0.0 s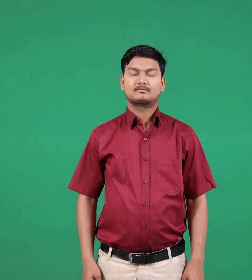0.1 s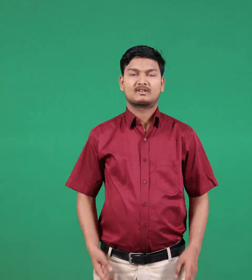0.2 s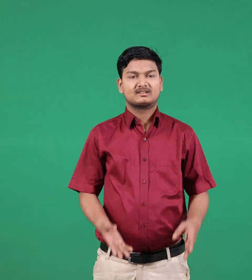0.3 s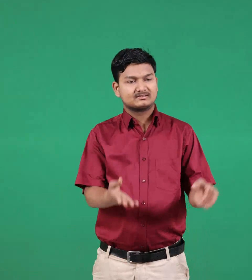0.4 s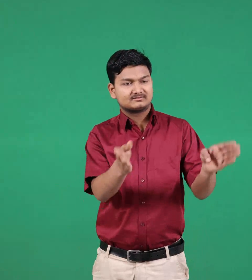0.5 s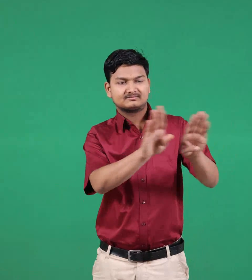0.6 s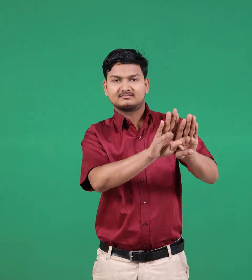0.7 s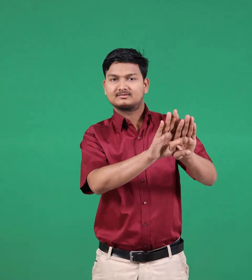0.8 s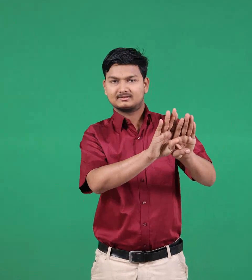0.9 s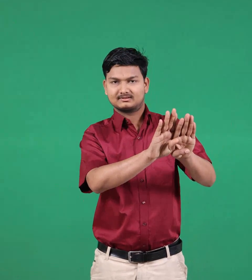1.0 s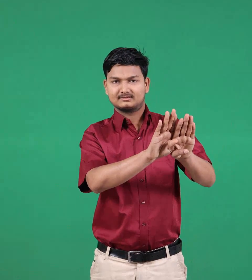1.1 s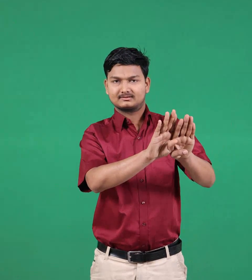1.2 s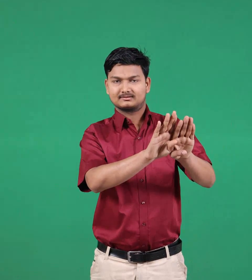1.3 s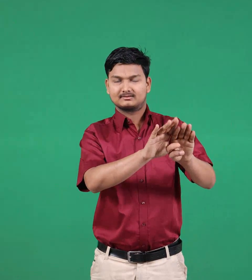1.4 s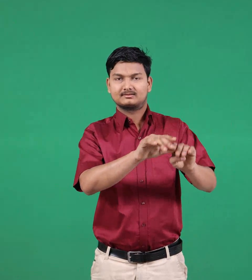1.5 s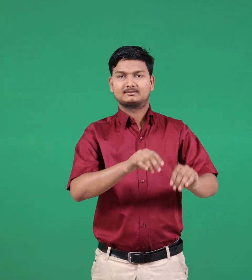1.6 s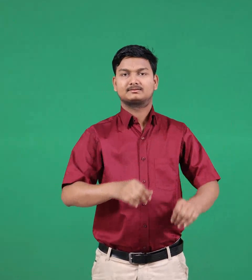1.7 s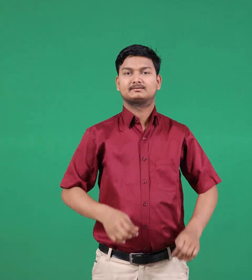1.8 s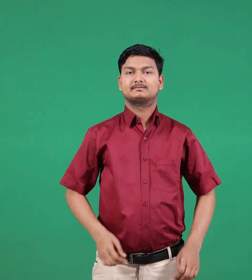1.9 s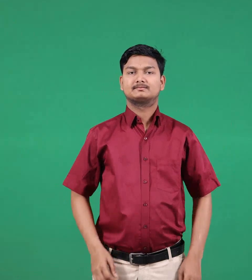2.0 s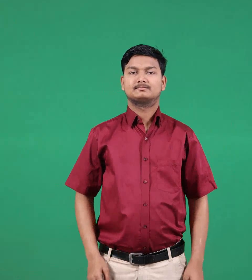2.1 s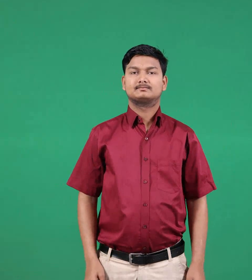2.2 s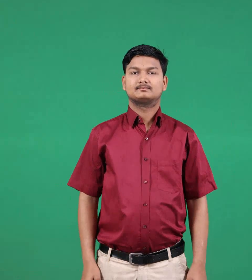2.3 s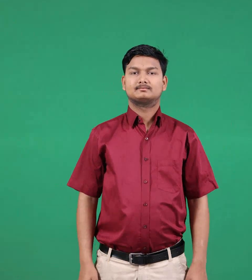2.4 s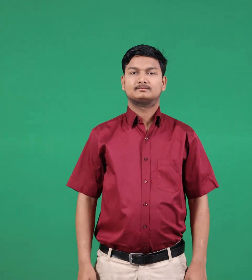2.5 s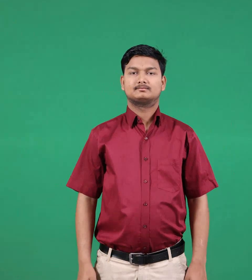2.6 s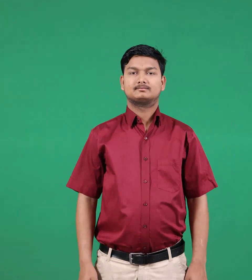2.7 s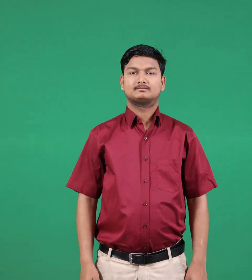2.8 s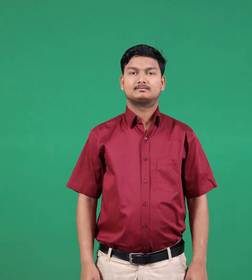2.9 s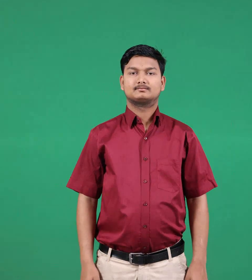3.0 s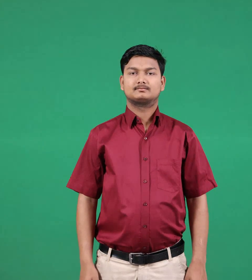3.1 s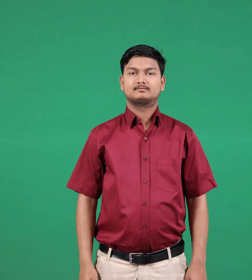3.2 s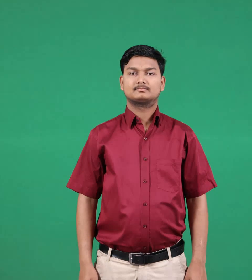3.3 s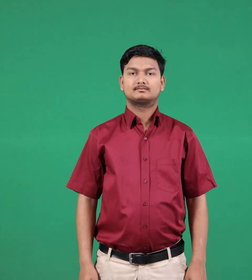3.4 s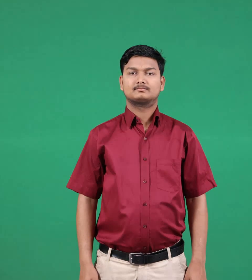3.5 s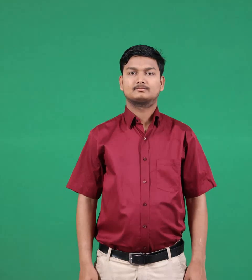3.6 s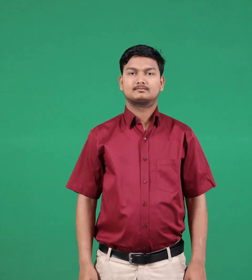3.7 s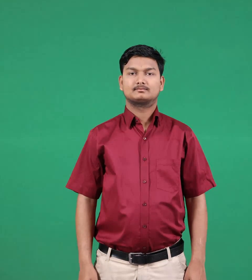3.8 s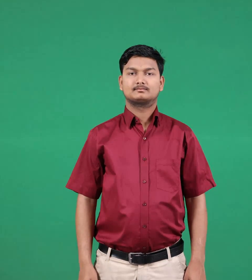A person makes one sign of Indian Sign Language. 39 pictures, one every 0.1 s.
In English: close
